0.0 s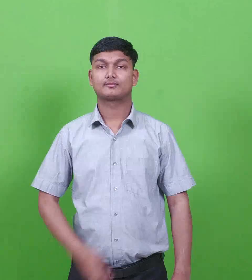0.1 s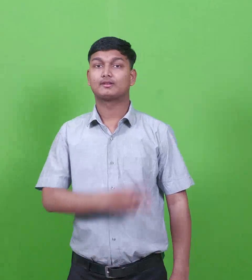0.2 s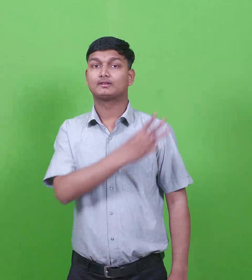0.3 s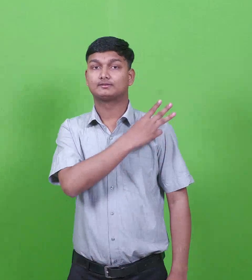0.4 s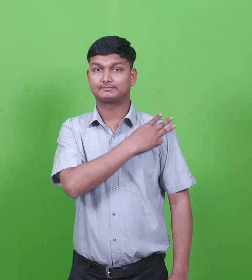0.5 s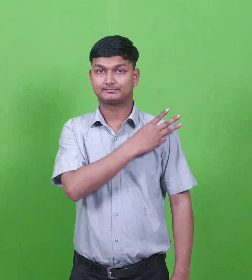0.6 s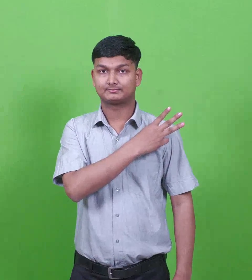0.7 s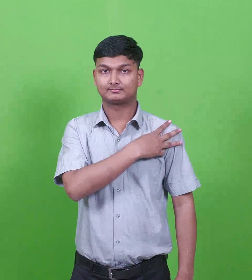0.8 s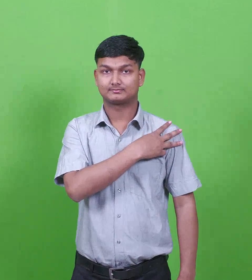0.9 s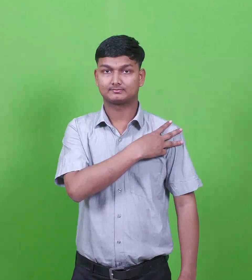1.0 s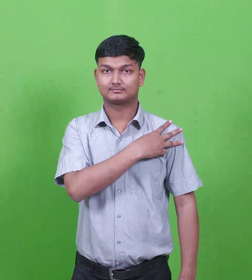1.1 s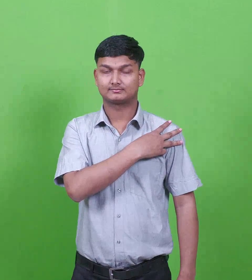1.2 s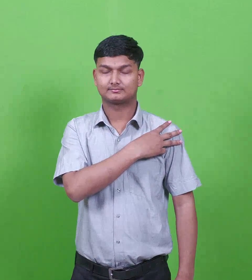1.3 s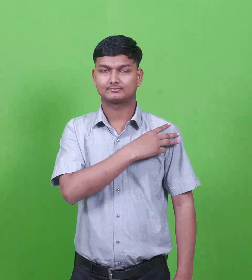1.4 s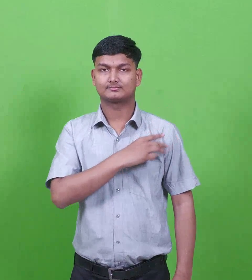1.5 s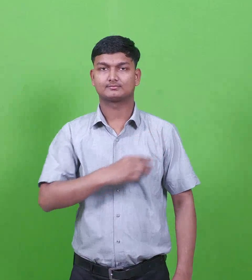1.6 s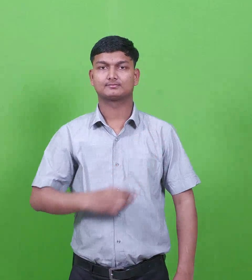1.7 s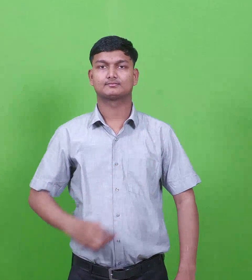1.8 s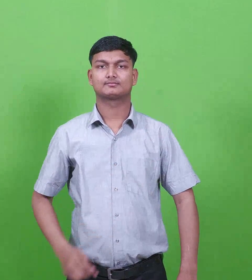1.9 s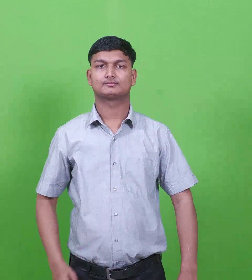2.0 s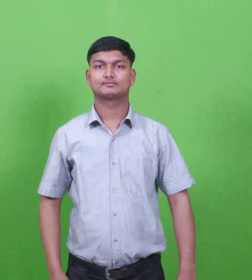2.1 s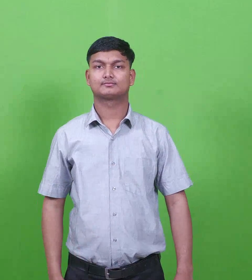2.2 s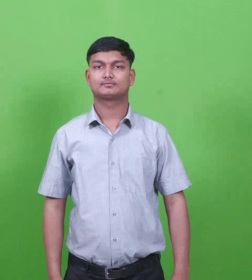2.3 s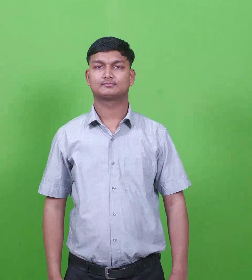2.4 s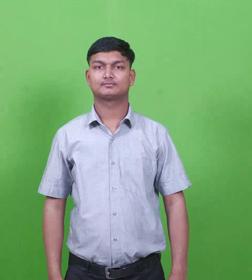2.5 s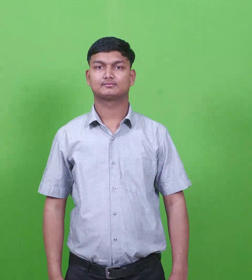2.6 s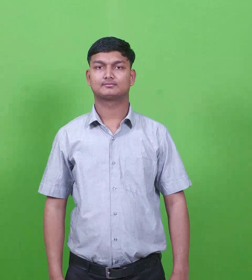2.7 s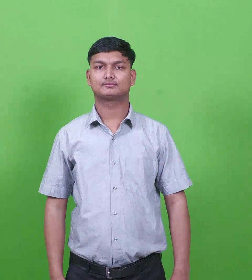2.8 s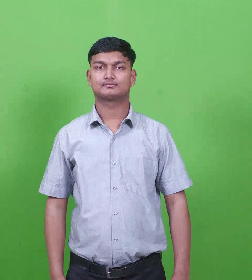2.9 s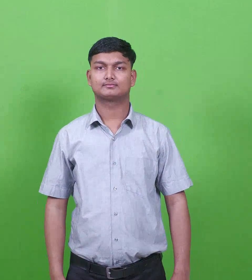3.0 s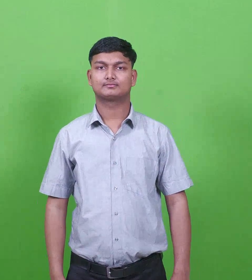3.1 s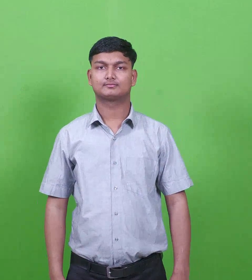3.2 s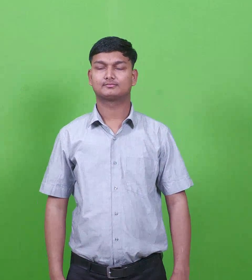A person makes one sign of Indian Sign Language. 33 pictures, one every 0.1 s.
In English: ammiel
